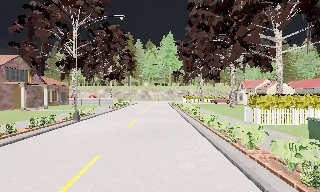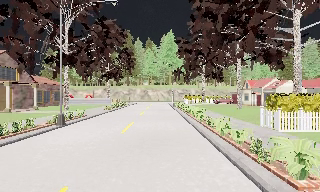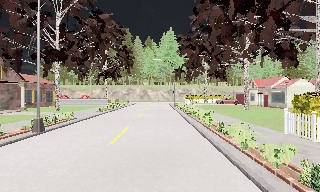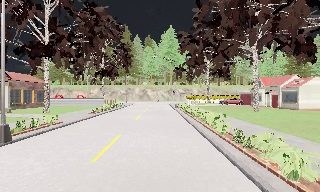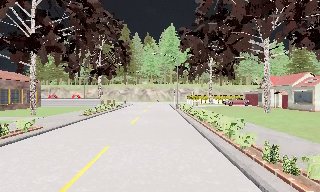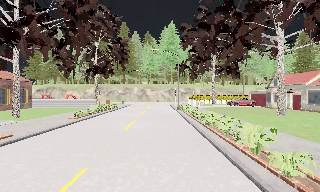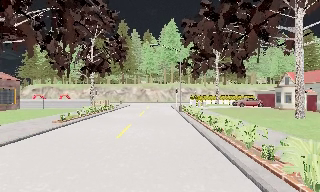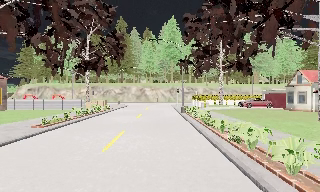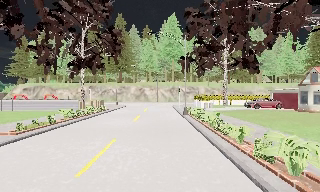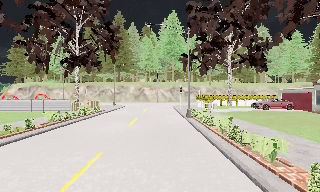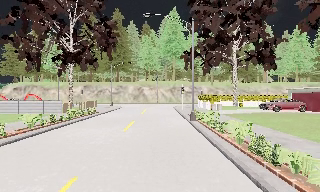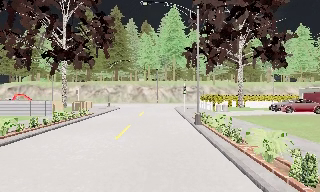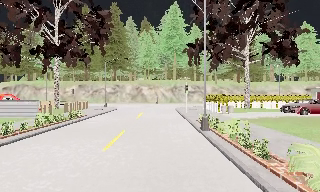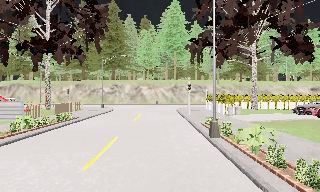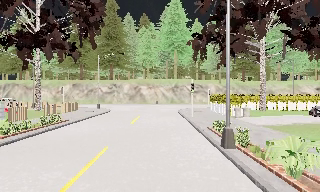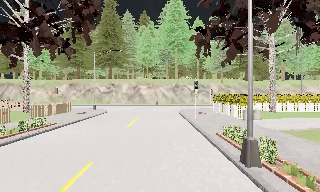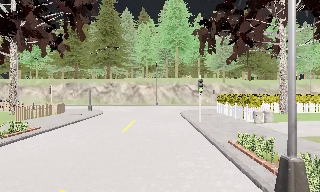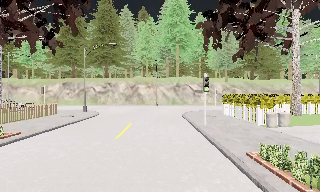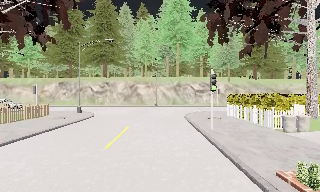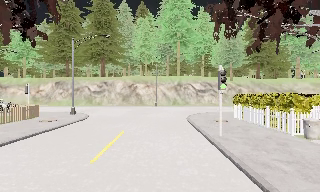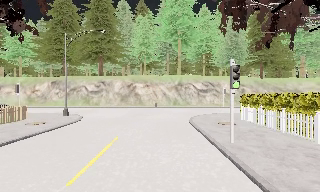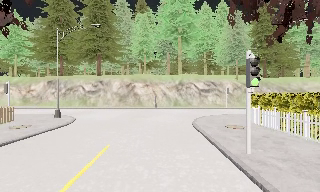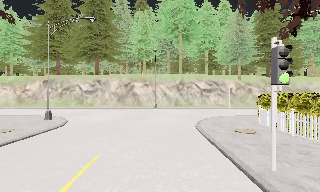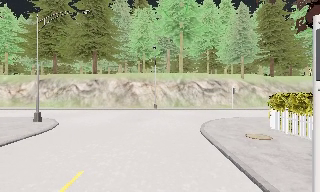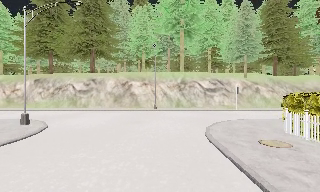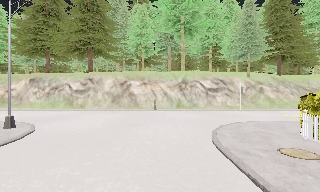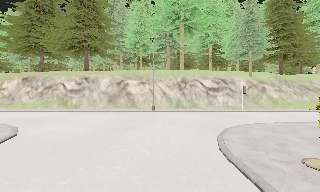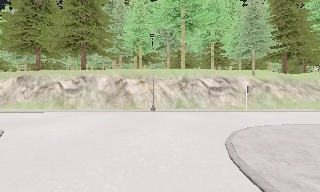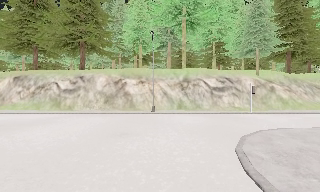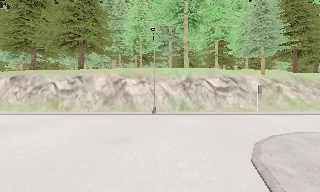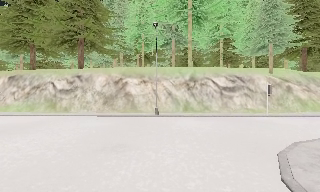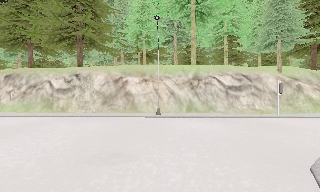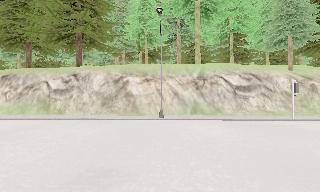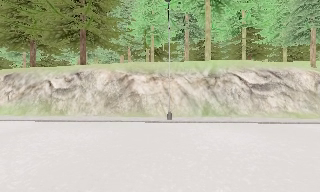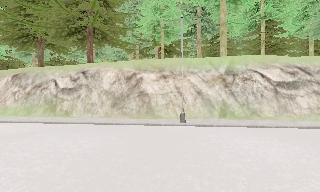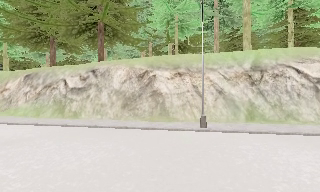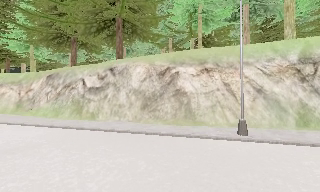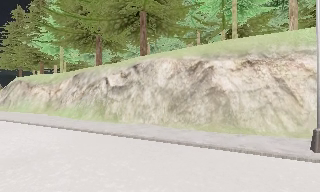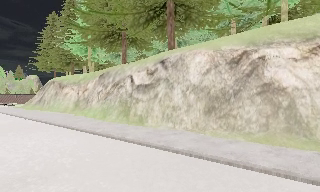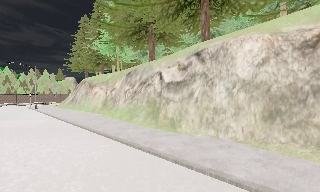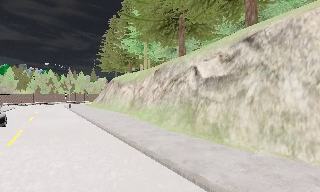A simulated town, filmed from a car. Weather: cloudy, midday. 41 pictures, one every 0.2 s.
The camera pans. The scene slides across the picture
to the right.
The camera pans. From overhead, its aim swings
counterclockwise.
0.0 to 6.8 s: The camera travels forward, about 45 m, so what stands in front looms larger. It loses speed.
6.8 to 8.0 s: The camera swings to its left by about 45 degrees, and the scene slides to the right. It travels forward, about 10 m.
The film runs forward here.
